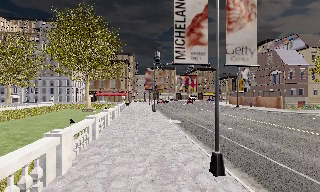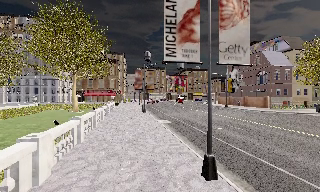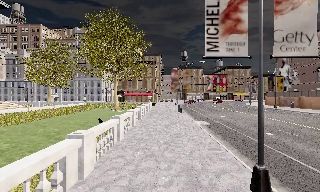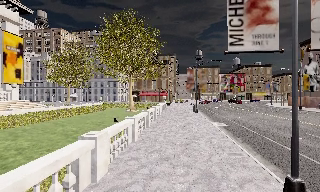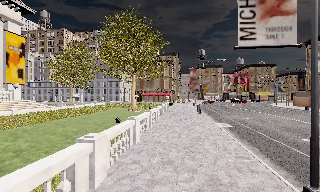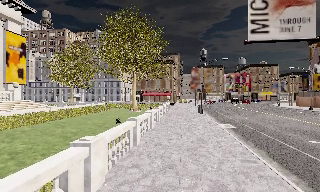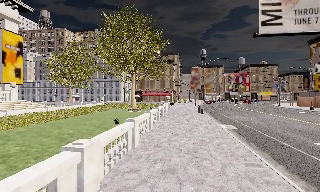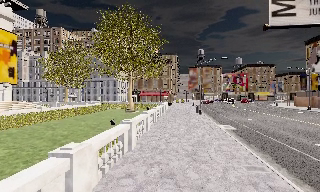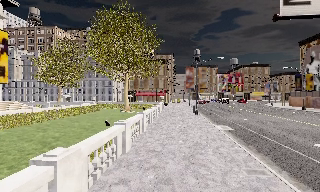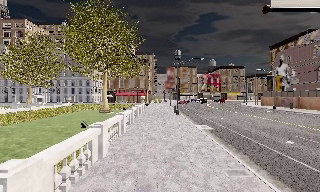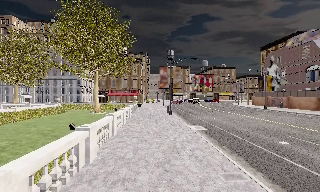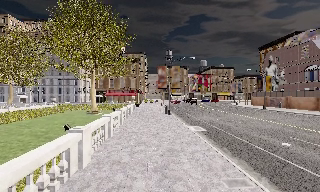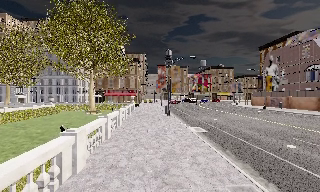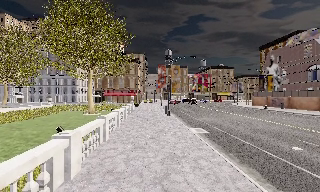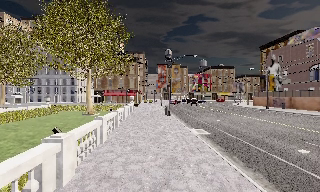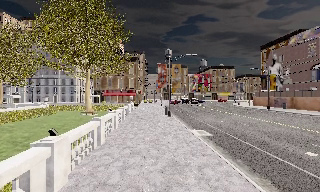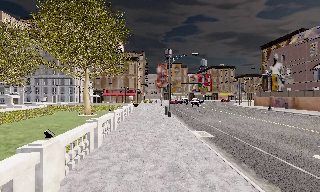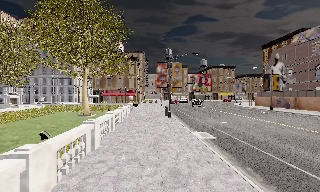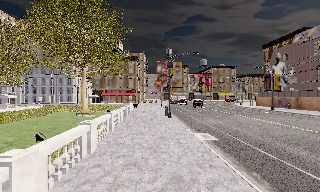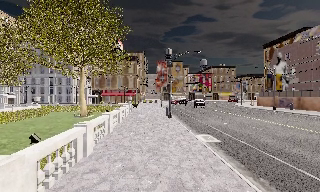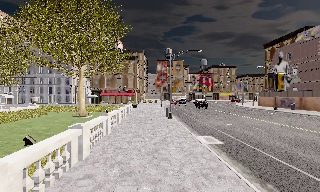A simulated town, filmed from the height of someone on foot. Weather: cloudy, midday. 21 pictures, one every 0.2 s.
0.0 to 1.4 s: The scene slides to the right, as the camera pans about 15 degrees to its left. It travels forward, about 2.5 m, so what stands in front looms larger.
1.4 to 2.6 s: The scene slides to the left, as the camera pans about 10 degrees to its right. It travels forward, about 2 m, so what stands in front looms larger.
2.6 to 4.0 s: The camera travels forward, about 2.5 m, so what stands in front looms larger.
The film runs forward here.
